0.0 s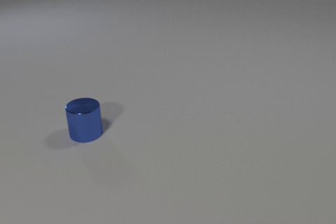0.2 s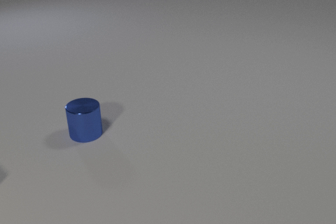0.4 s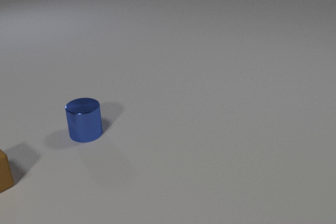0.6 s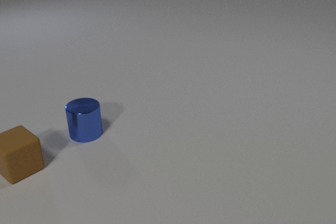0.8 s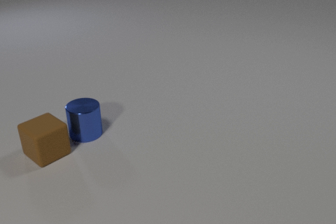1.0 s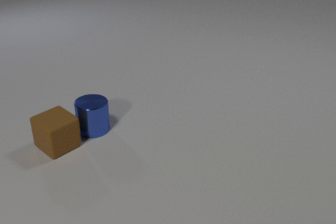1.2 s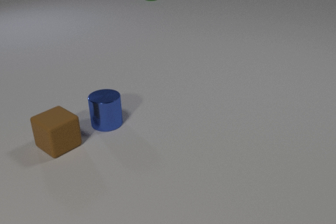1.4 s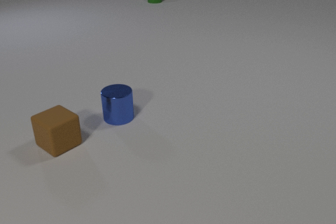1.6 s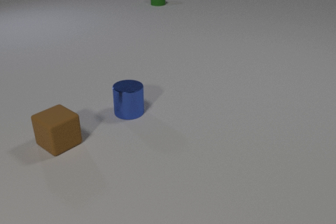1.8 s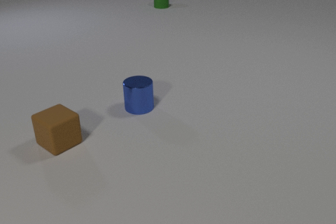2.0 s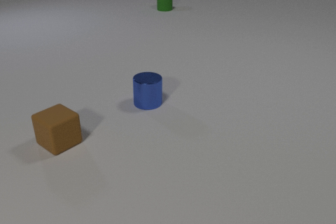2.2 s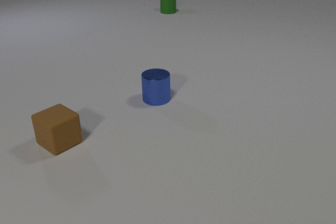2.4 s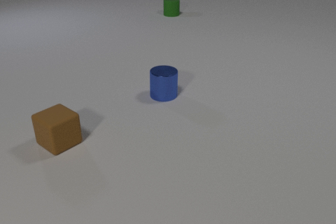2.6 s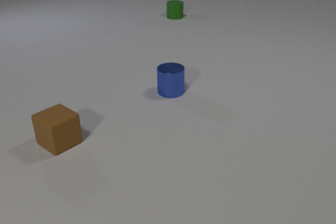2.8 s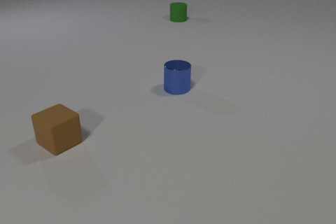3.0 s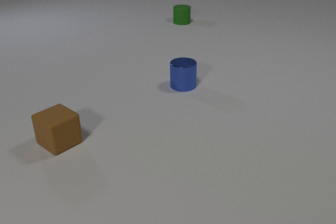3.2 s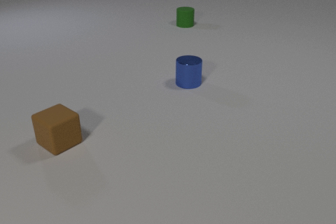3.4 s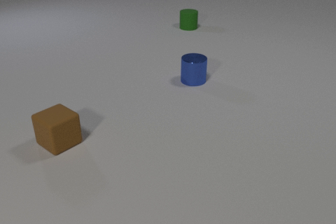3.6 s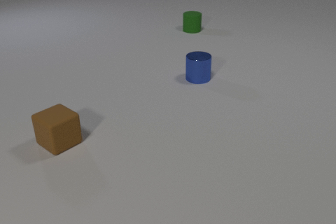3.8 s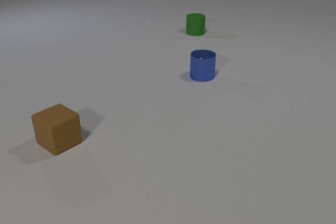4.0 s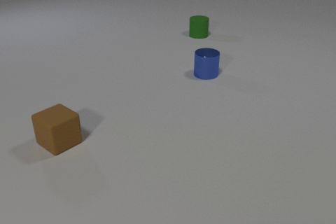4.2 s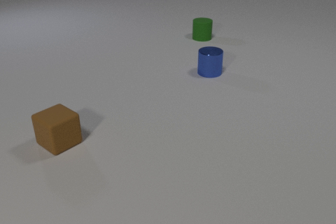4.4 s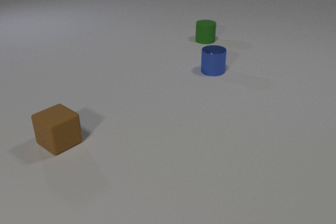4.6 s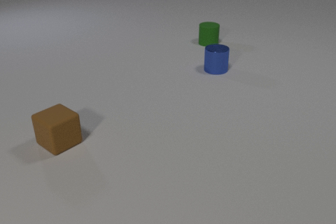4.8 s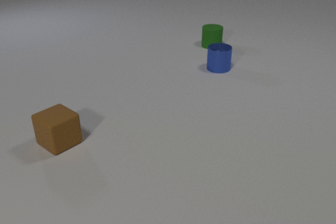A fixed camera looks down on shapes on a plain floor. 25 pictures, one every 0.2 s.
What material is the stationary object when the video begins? metal.
How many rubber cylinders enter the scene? 1.
How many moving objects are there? 3.
0.0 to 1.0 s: The brown rubber cube comes in at the left edge, slides to the right and away from the camera. The blue metal cylinder slides to the right. The brown rubber cube and the blue metal cylinder collide.
1.0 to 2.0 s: The blue metal cylinder slides to the right and away from the camera. The green rubber cylinder slides toward the camera.
2.0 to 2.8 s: The blue metal cylinder slides away from the camera and to the right. The green rubber cylinder slides toward the camera.
2.8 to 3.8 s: The blue metal cylinder slides away from the camera and to the right. The green rubber cylinder slides toward the camera and to the right.
3.8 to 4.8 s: The blue metal cylinder slides away from the camera and to the right. The green rubber cylinder slides toward the camera and to the right.
